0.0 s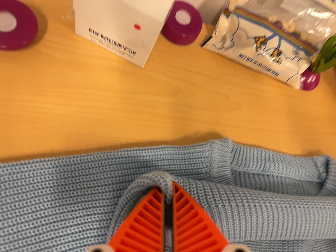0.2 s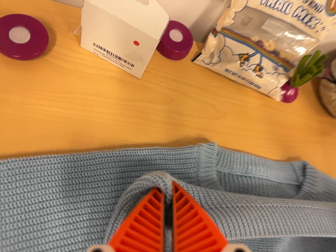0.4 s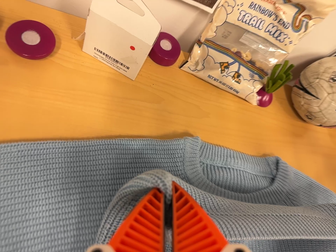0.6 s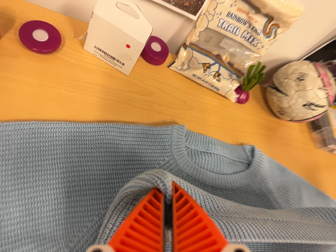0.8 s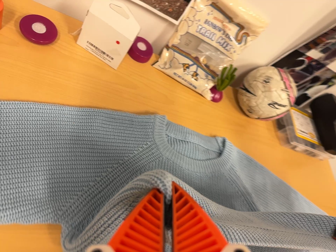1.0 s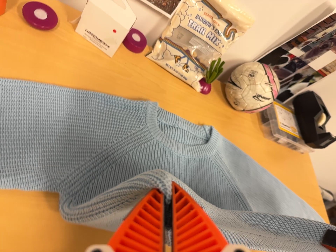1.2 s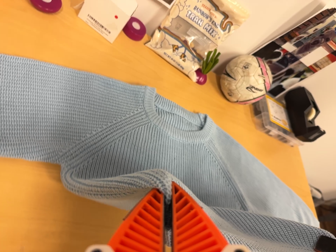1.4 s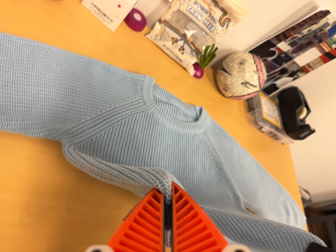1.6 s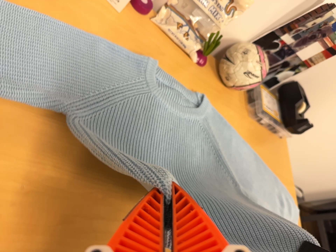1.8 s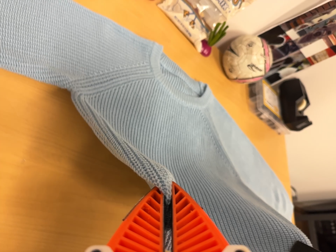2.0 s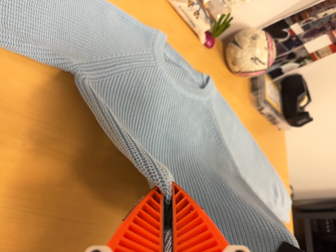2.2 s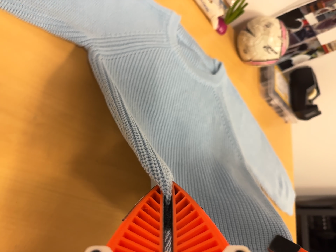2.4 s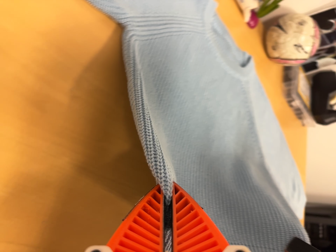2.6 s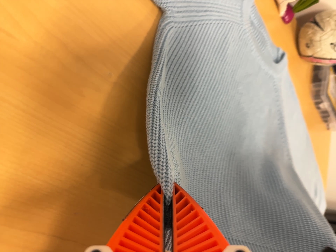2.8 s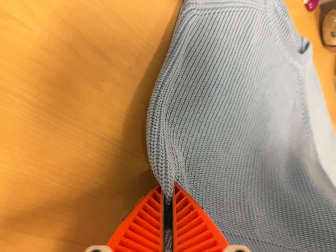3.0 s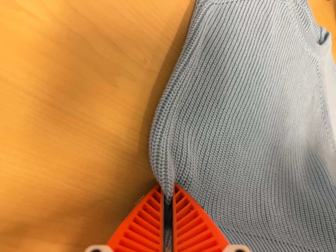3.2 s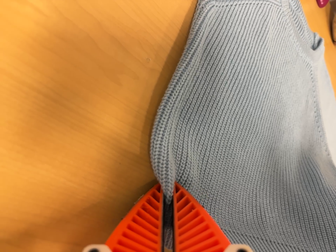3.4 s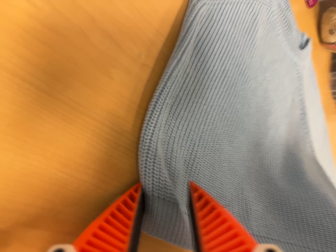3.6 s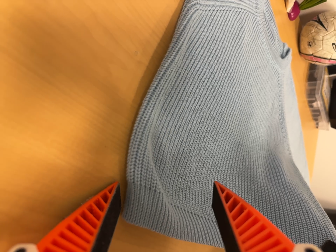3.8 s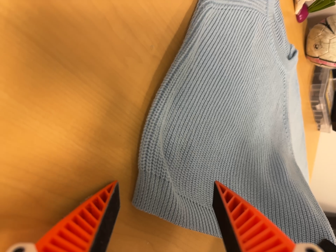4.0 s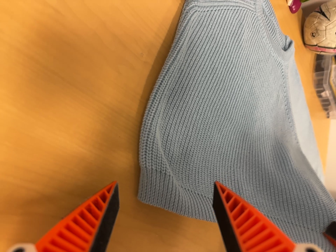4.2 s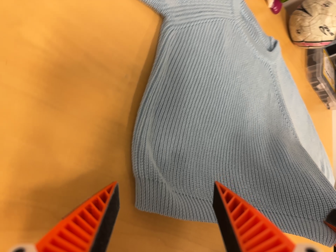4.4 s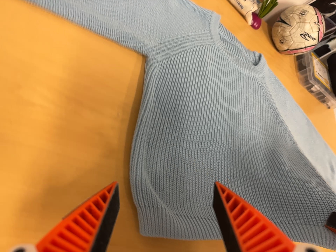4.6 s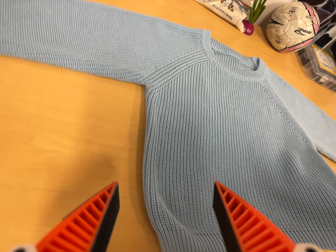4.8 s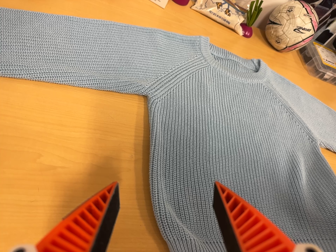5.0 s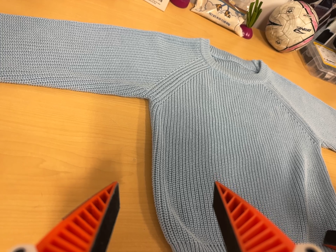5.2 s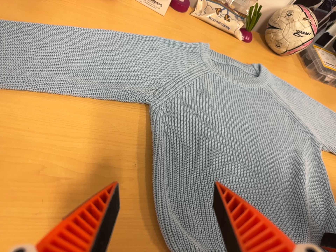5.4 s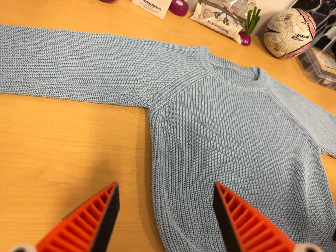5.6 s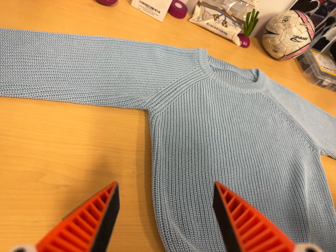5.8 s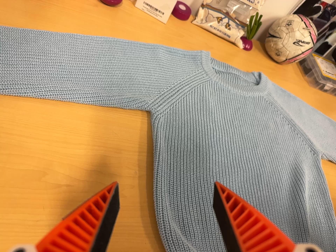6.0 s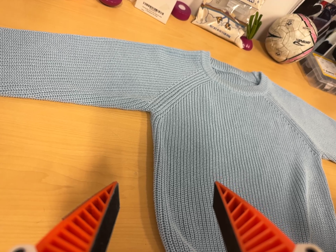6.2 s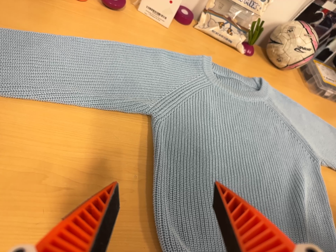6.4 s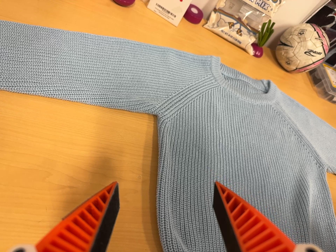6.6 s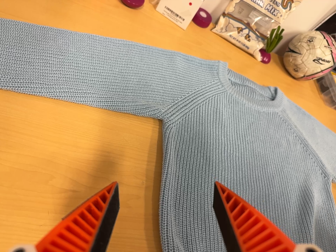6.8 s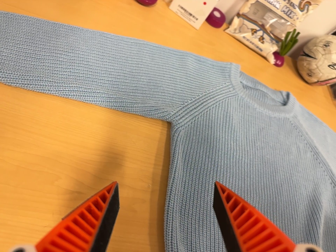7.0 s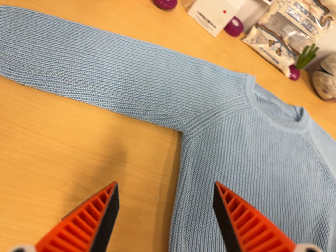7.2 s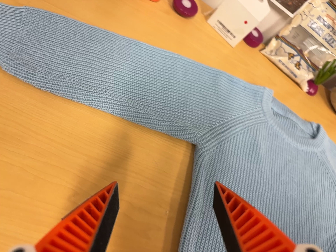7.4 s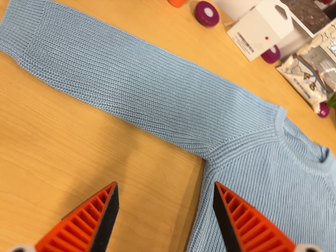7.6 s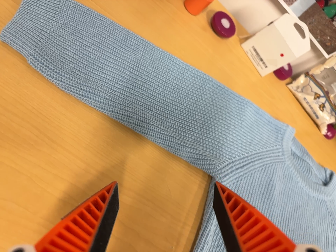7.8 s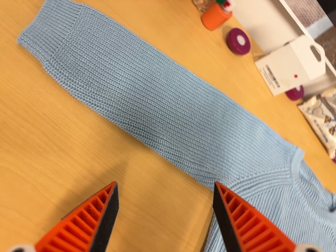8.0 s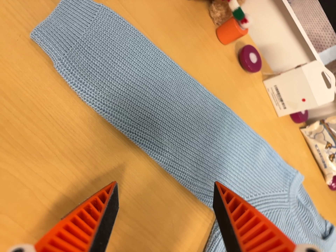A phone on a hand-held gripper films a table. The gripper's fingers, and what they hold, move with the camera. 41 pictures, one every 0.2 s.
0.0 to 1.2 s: The camera pans to its right by about 15 degrees. It travels backward and toward the bottom of its view, about 26 cm, so what stands in front gets smaller. Its aim tips toward the top of its view by about 10 degrees.
1.2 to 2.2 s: The camera travels toward the bottom of its view and to its left, about 10 cm, so close, fixed things drift upward. It rolls about its line of sight by about 10 degrees, and the scene rotates clockwise.
2.2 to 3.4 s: The camera travels to its left and forward, about 12 cm, so close, fixed things drift to the right. It rolls about its line of sight by about 10 degrees, and the scene rotates clockwise.
3.4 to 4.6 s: The camera travels backward and to its right, about 12 cm, so what stands in front gets smaller. Its aim tips toward the top of its view by about 10 degrees, and the scene shifts downward. It rolls about its line of sight by about 25 degrees, and the scene rotates counterclockwise.
4.6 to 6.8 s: The camera shifts only a little, or ends up much as it began.
6.8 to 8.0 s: The camera travels to its left, toward the top of its view and forward, about 12 cm, so close, fixed things drift to the right. It rolls about its line of sight by about 30 degrees, and the scene rotates clockwise.
The film runs backward here.
